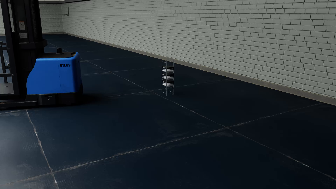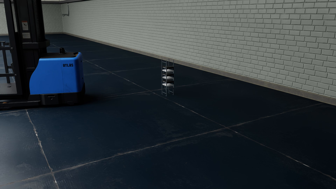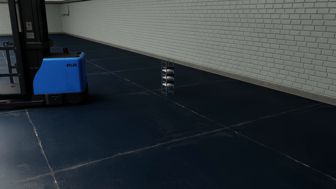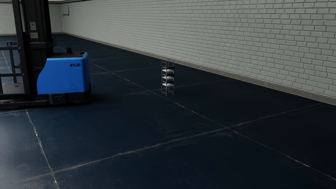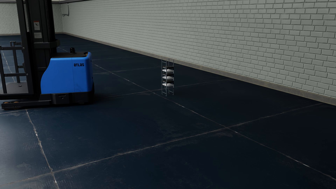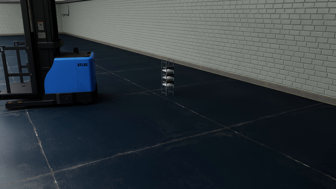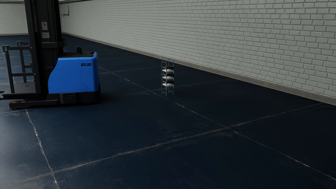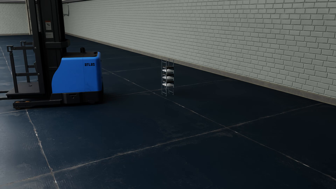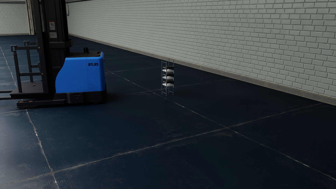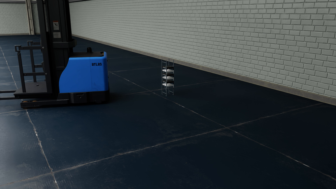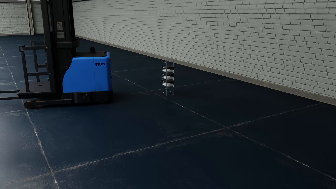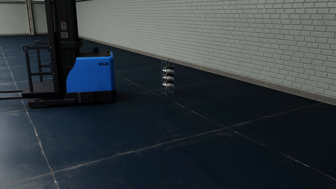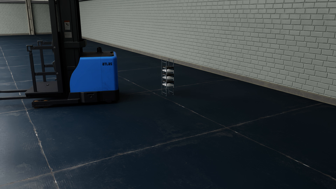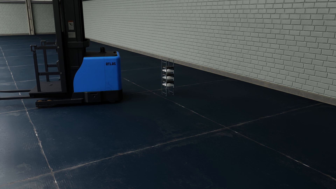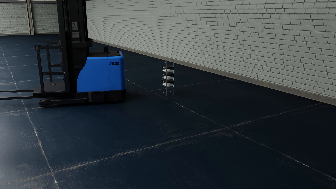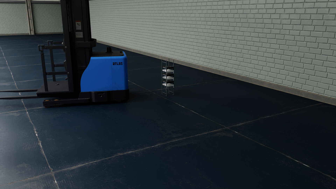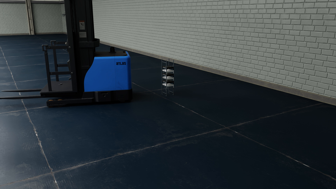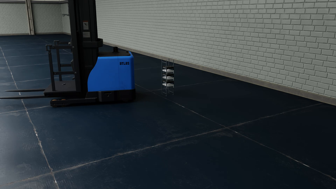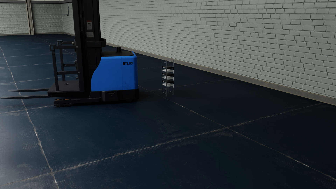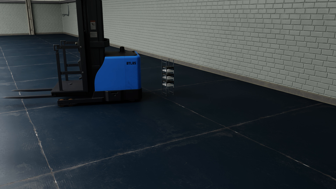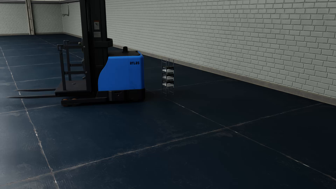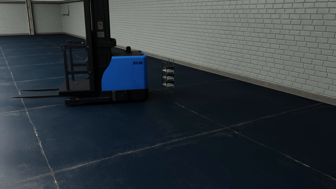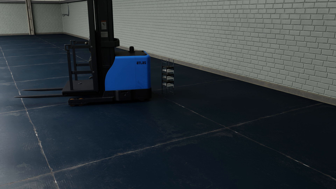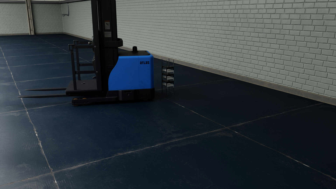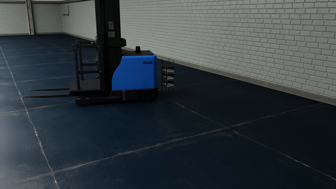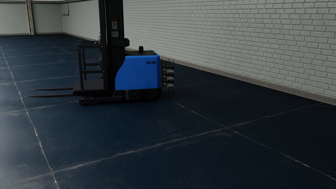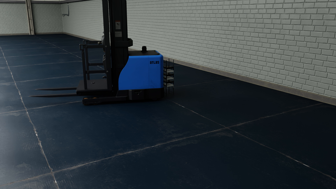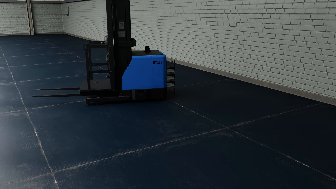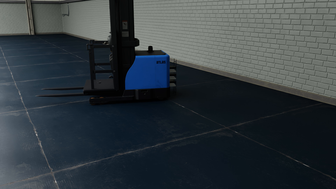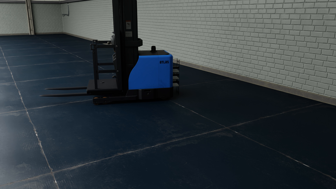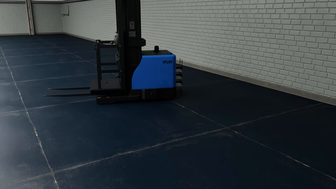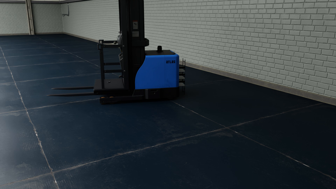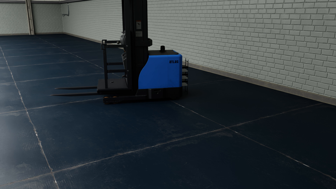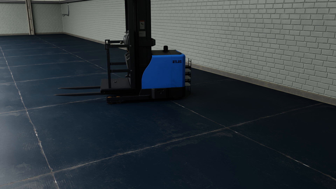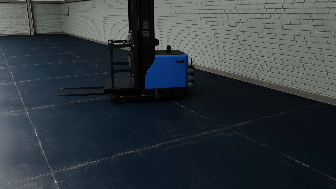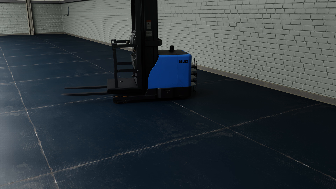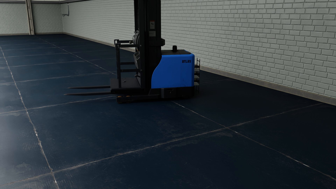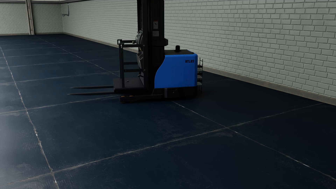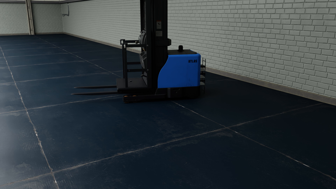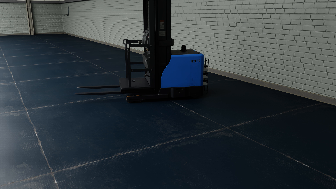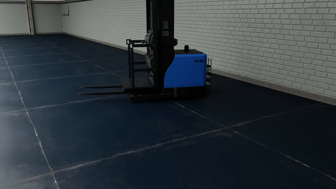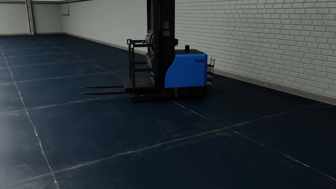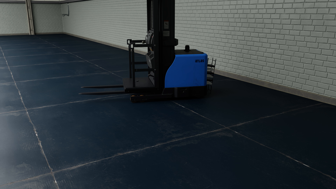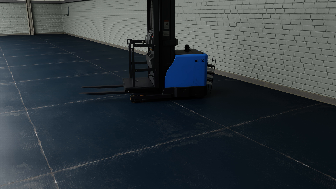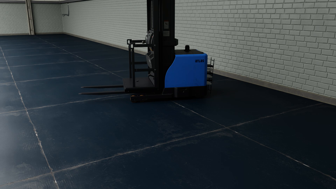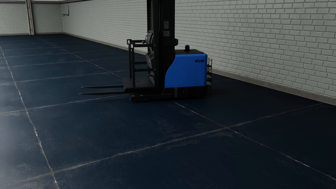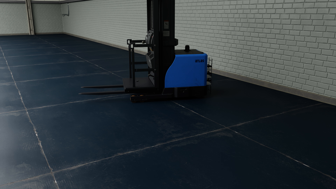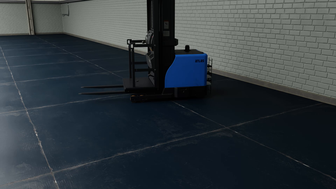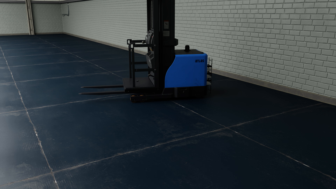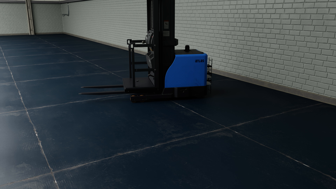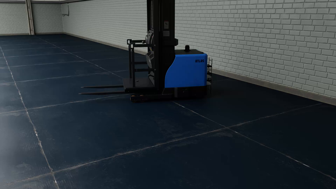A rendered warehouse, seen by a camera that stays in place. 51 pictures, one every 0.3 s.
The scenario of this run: A forklift runs into an object in its way.
